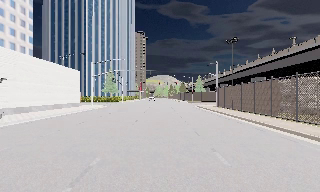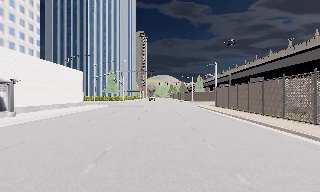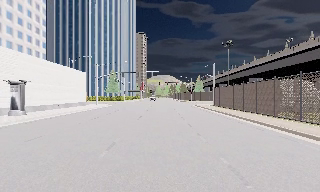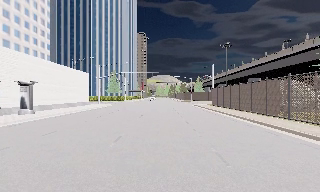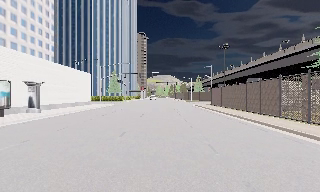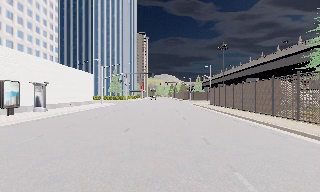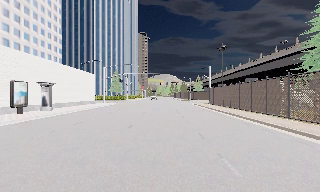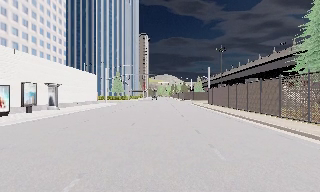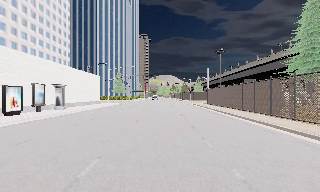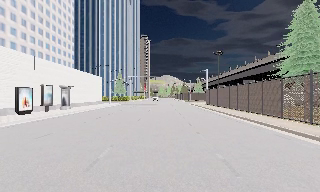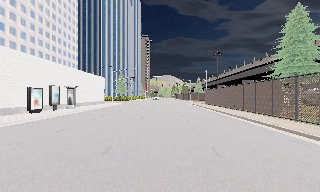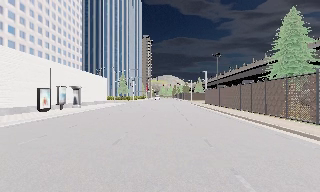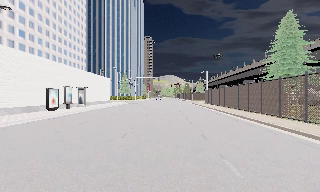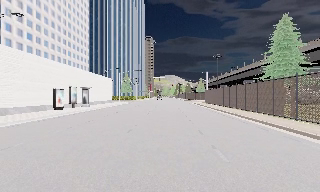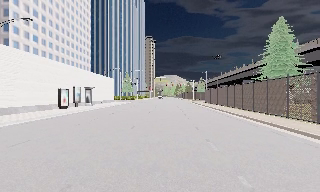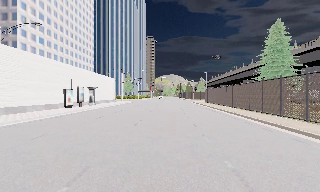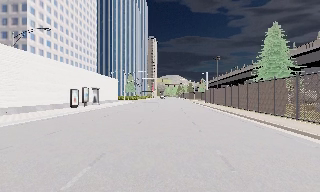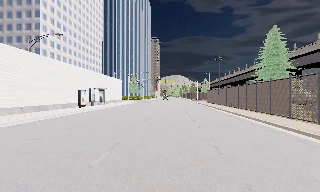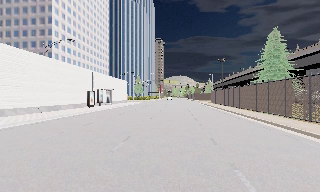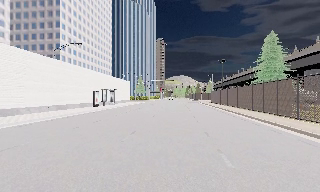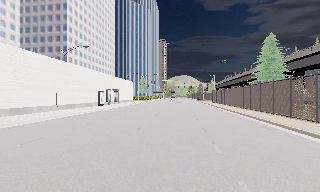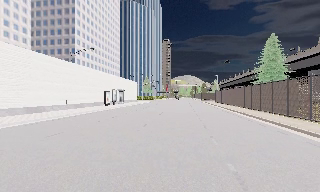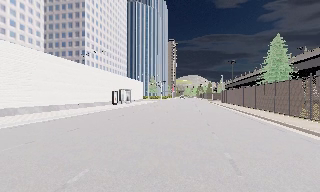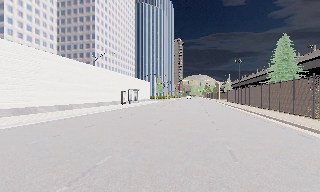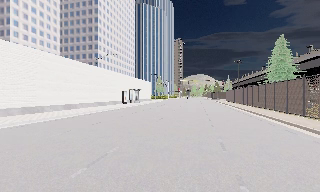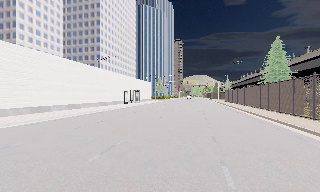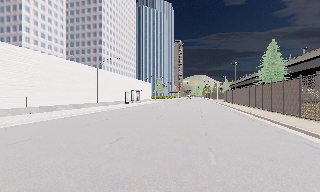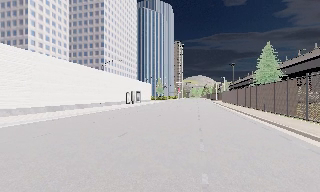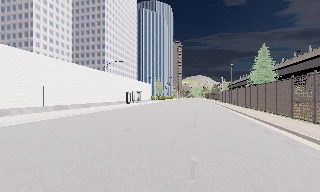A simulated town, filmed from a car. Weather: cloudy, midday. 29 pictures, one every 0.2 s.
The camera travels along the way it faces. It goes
backward.
0.0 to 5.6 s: The camera pans to its left, which is counterclockwise from overhead, by about 15 degrees. It travels backward, about 25 m, so what stands in front gets smaller.
The film runs backward here.
